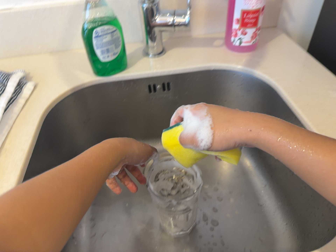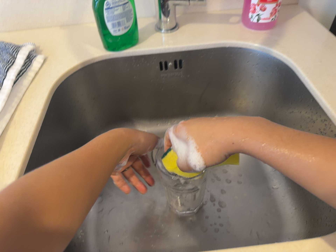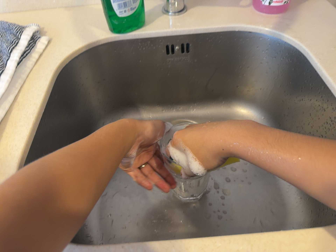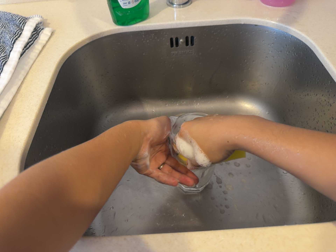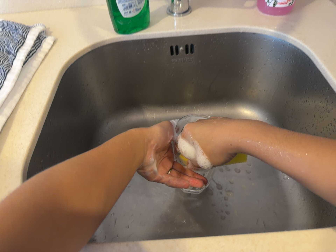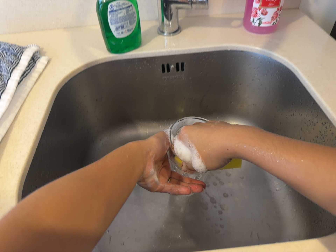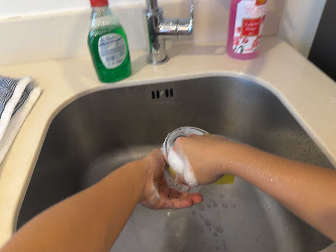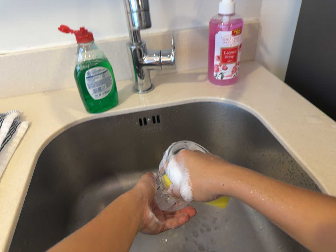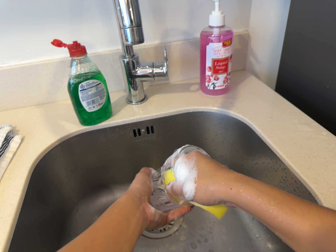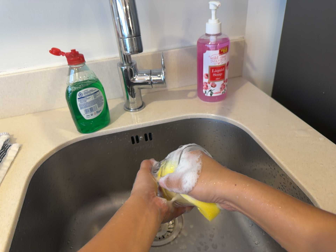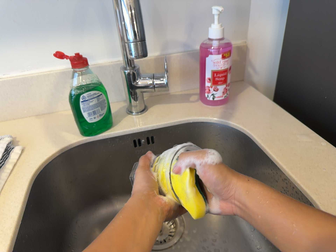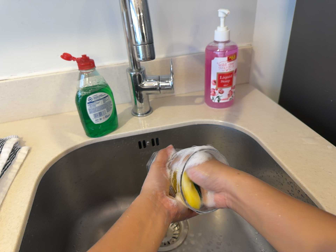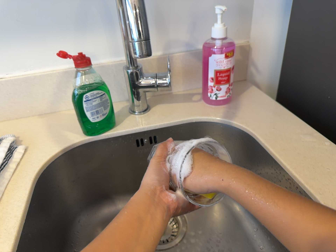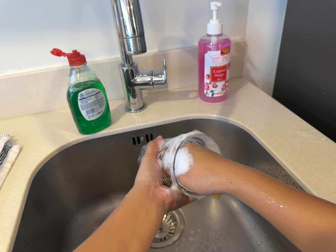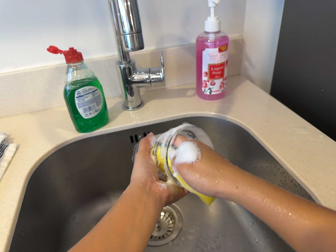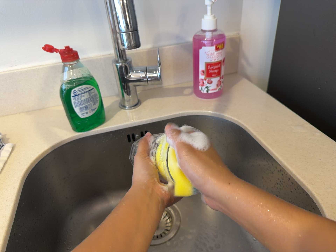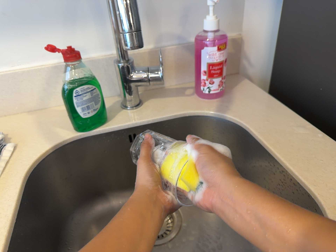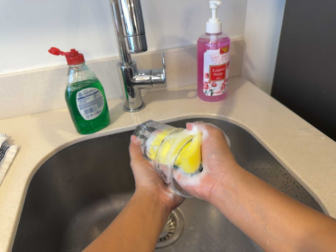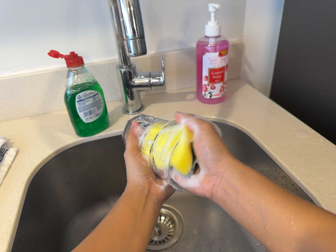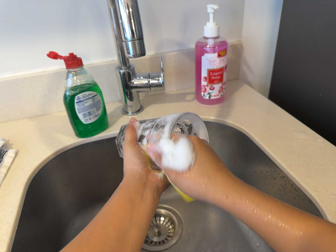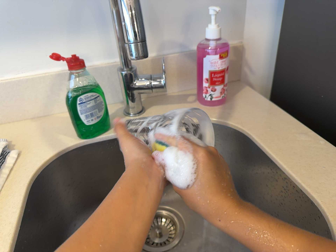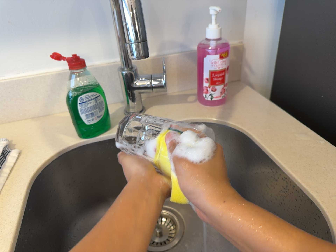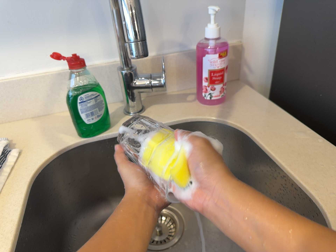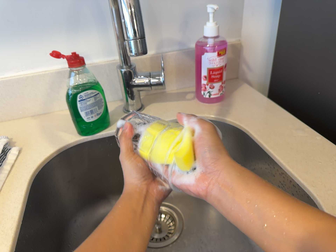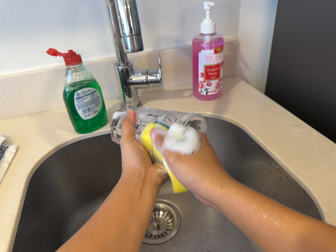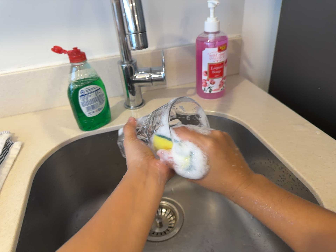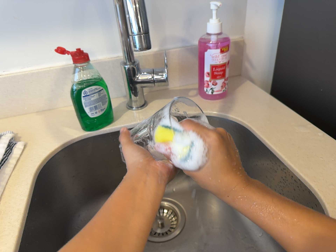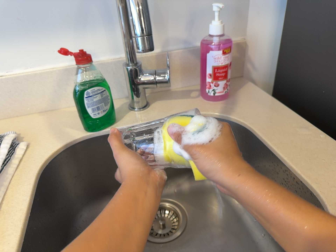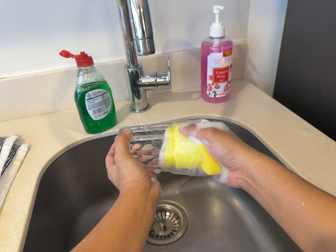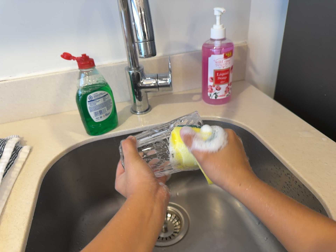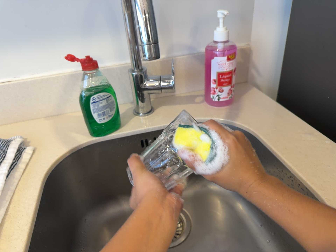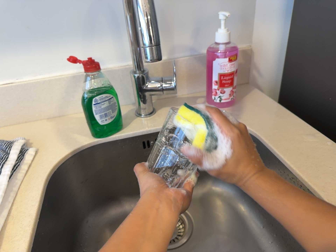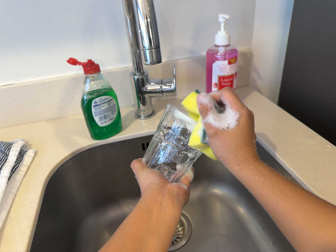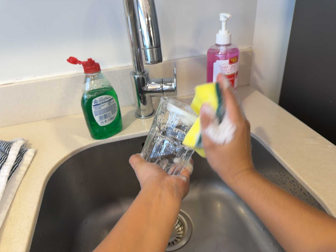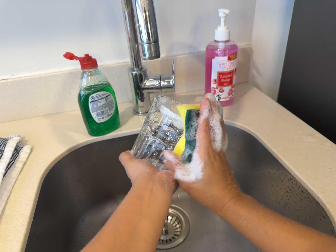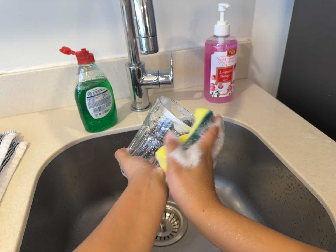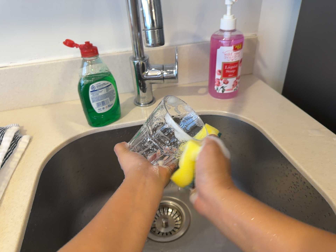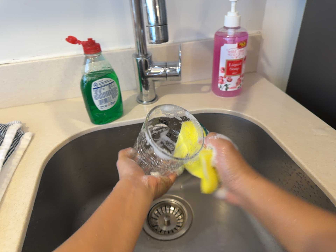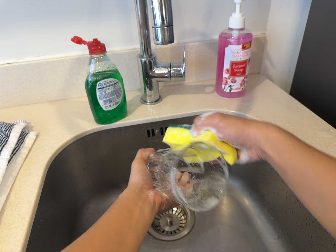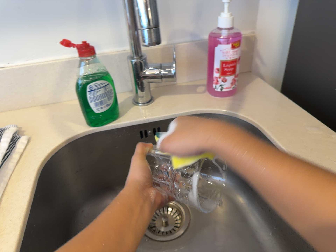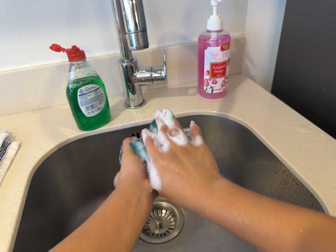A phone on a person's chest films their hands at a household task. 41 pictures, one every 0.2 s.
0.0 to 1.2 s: The camera shifts only a little, or ends up much as it began.
1.2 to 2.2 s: The camera's aim tips toward the top of its view by about 10 degrees, and the scene shifts downward.
2.2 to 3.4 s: The camera shifts only a little, or ends up much as it began.
3.4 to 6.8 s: The camera shifts only a little, or ends up much as it began.
6.8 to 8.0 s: The camera shifts only a little, or ends up much as it began.
The film runs backward here.
